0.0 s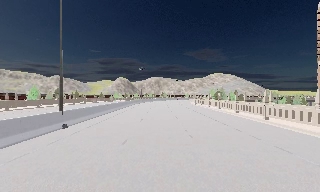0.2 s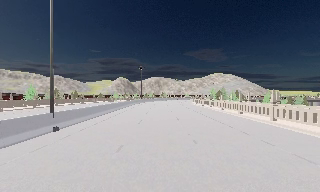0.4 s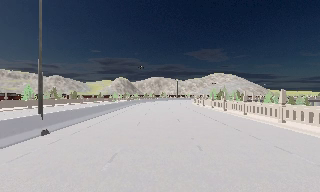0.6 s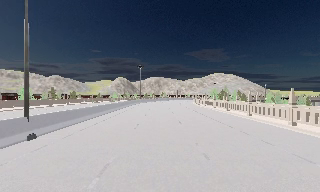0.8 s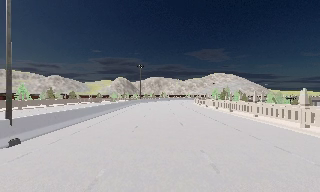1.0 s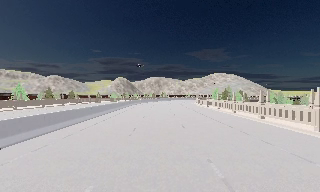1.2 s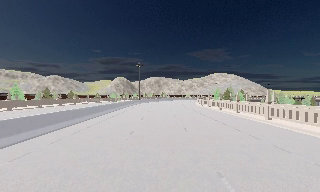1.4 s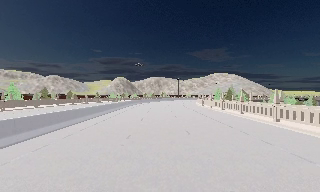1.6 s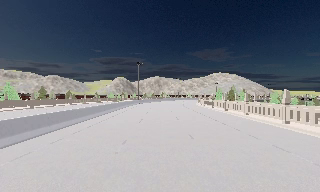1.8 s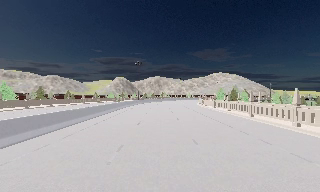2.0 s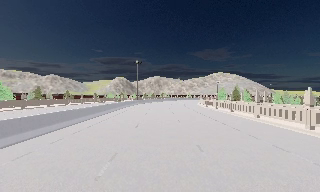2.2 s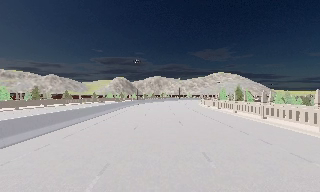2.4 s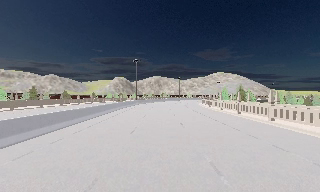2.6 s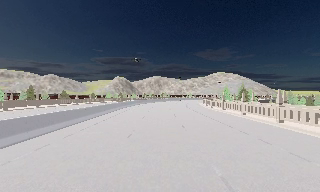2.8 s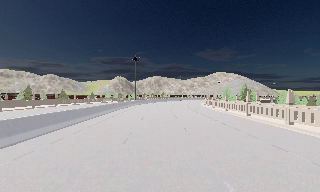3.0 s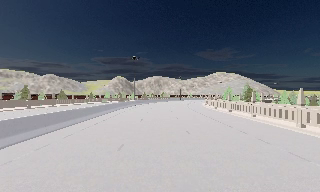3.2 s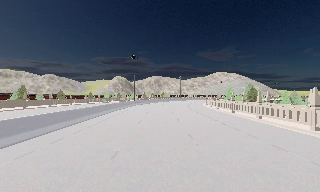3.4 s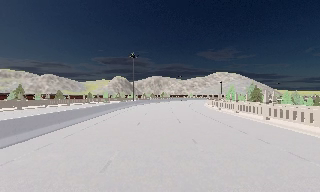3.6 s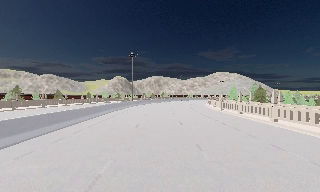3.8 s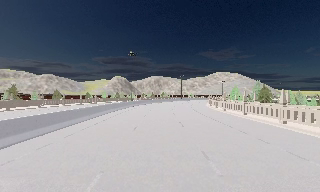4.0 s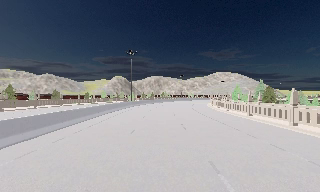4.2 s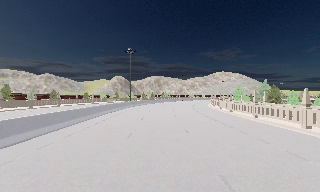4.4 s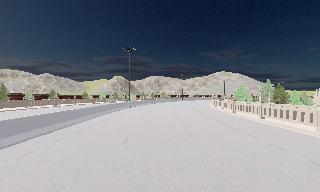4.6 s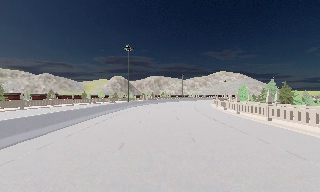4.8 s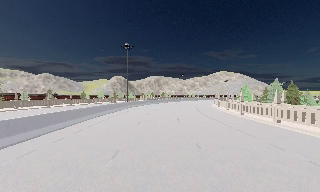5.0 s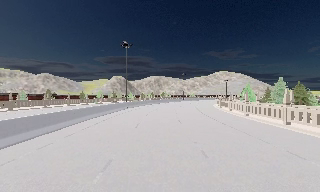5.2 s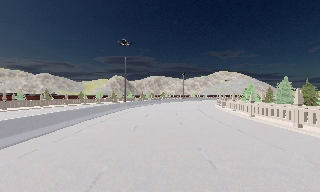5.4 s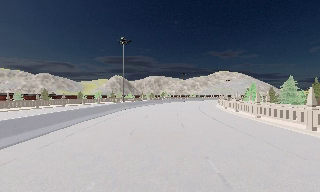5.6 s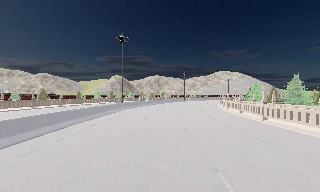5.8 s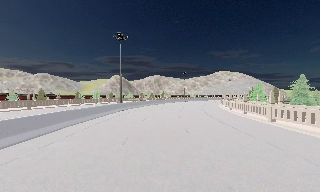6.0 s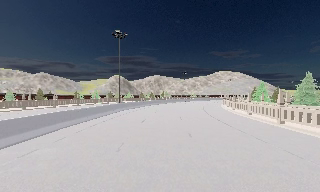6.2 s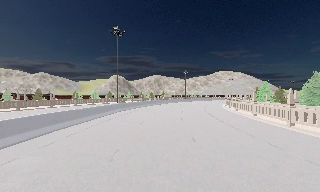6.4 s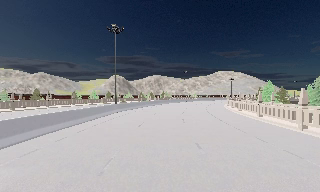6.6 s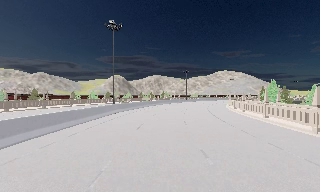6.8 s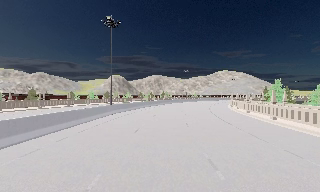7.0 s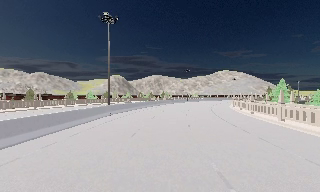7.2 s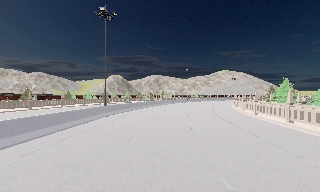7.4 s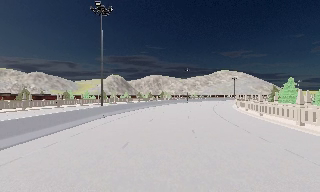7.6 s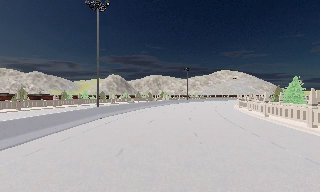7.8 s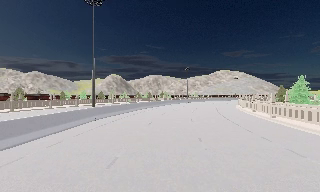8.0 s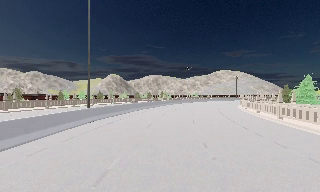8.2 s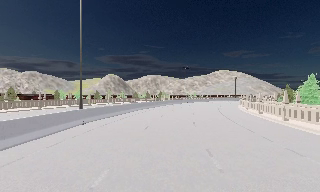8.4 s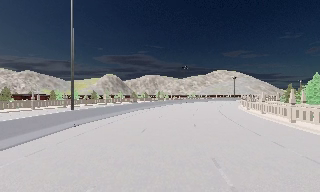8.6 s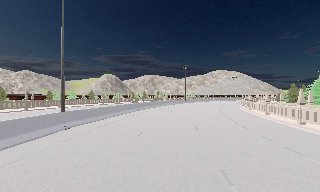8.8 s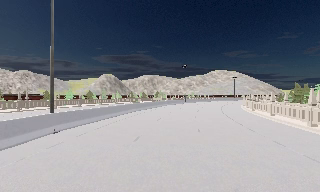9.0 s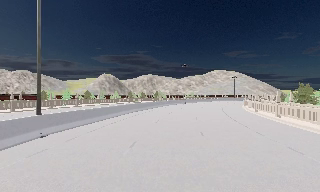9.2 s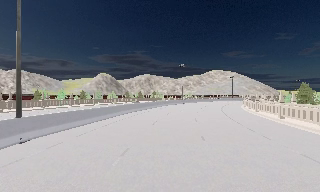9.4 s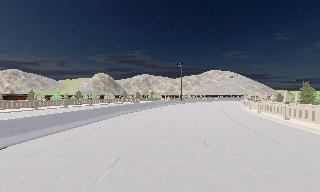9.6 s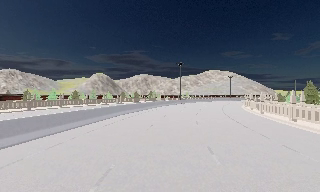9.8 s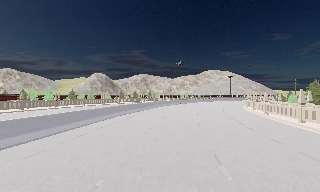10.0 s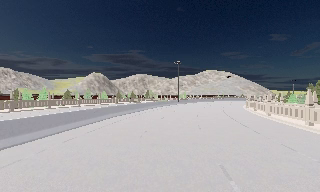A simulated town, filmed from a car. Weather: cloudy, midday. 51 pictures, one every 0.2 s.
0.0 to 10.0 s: The camera travels forward, about 50 m, so what stands in front looms larger.
The film runs forward here.
